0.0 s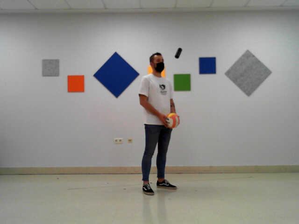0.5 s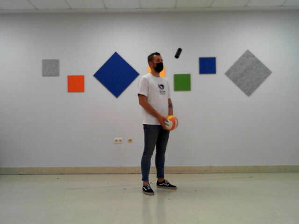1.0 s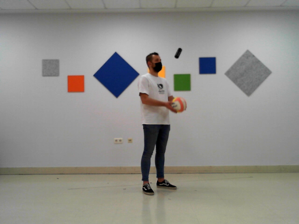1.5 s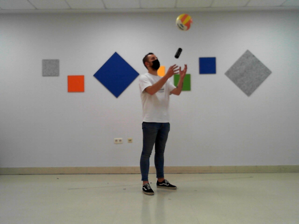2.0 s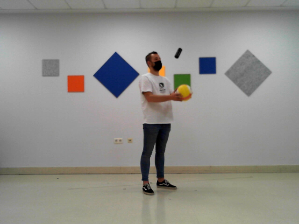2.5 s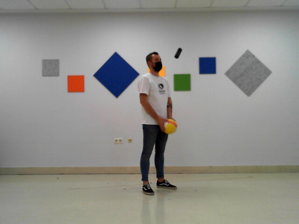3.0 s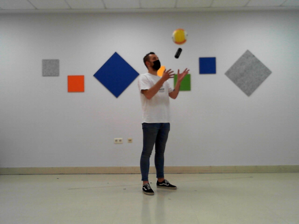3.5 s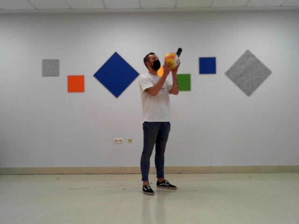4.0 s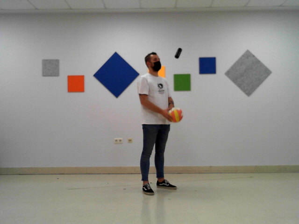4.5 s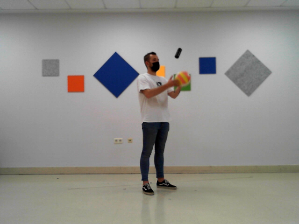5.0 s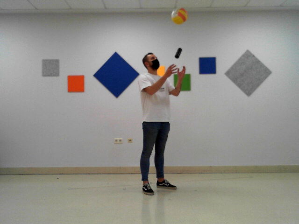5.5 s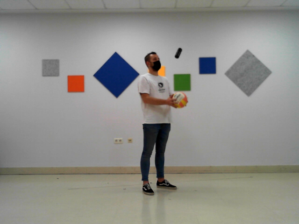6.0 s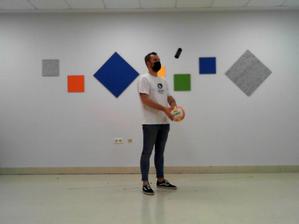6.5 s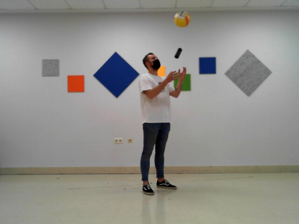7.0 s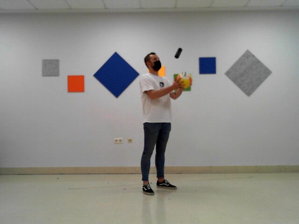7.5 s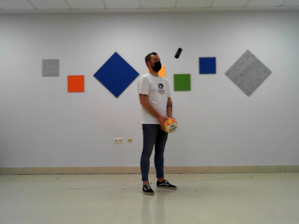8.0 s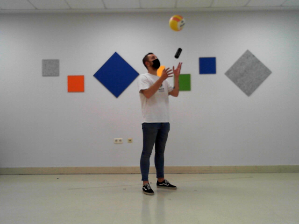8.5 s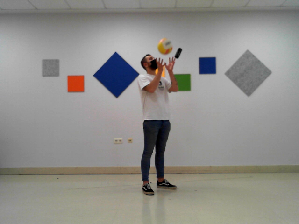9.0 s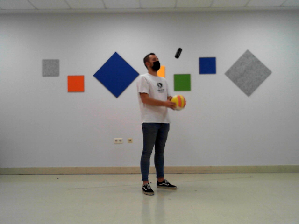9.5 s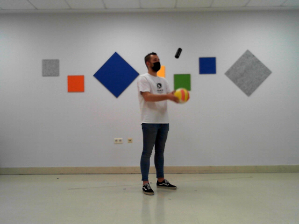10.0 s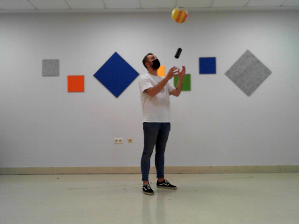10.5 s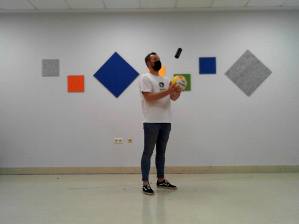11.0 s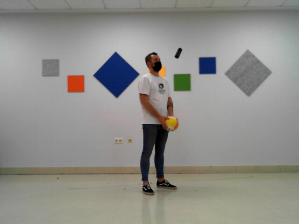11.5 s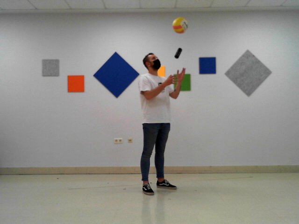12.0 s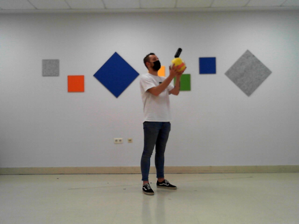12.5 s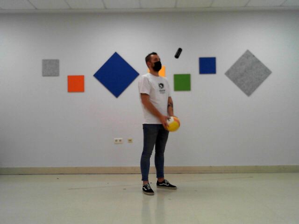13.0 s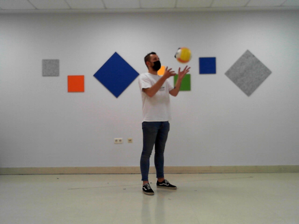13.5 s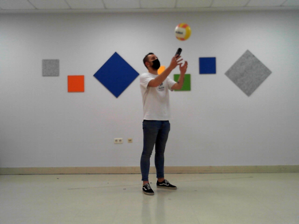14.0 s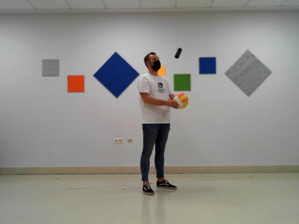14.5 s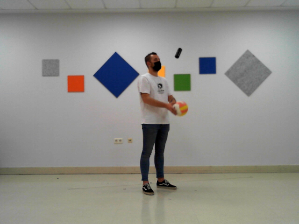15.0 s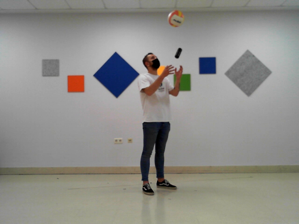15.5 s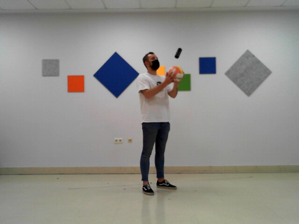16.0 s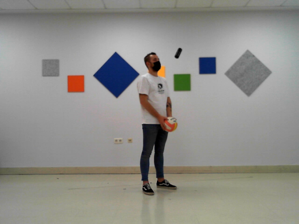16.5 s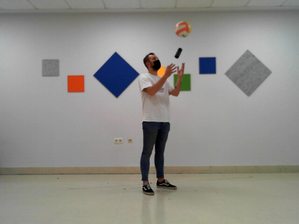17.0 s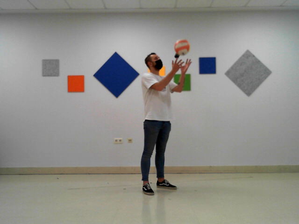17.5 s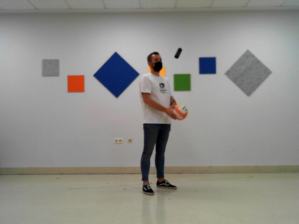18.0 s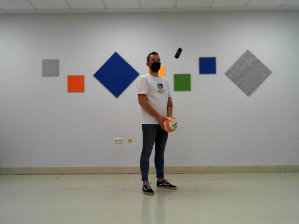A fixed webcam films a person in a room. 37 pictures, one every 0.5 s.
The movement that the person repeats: Throw up a ball and catch it.
